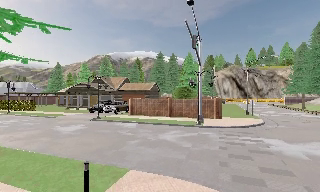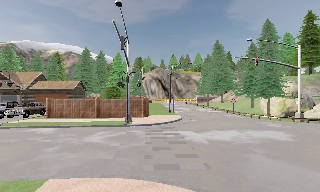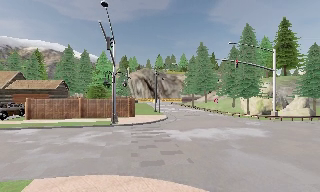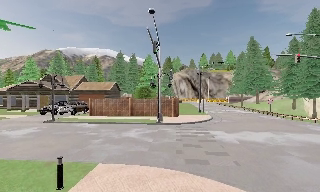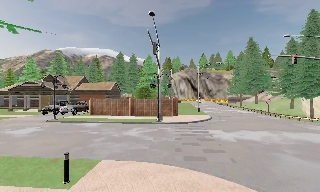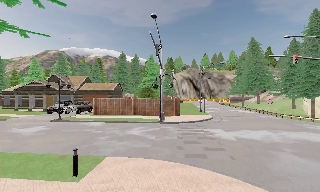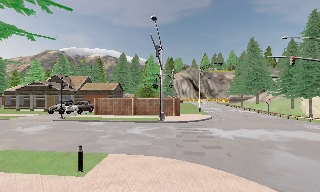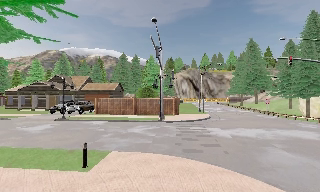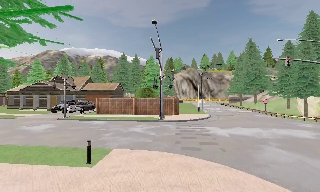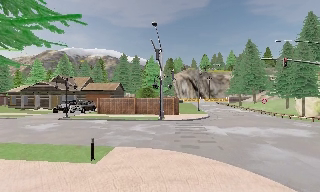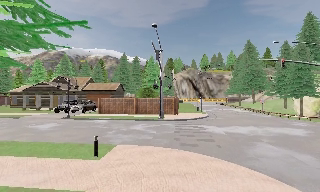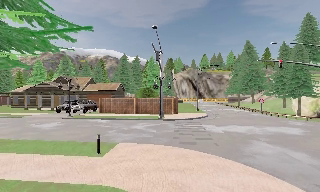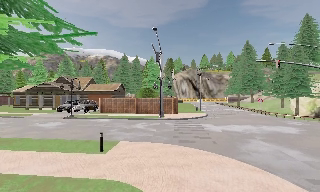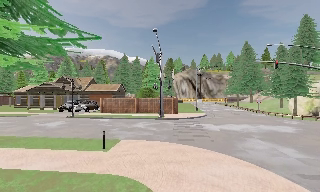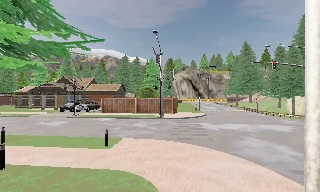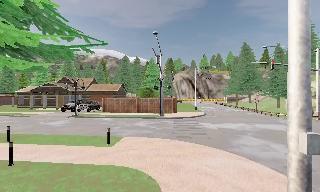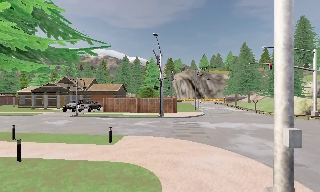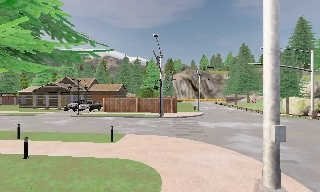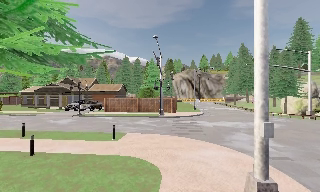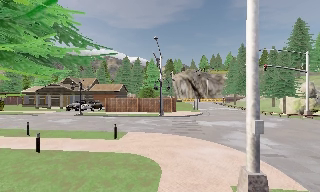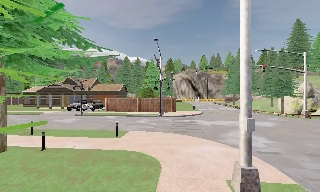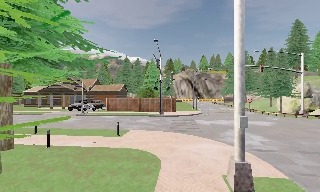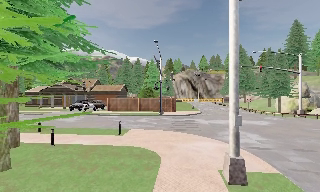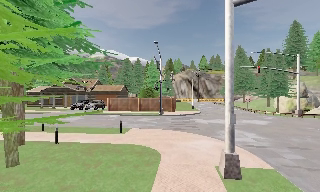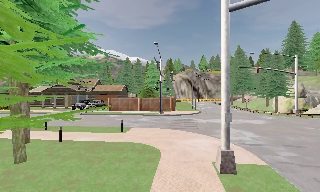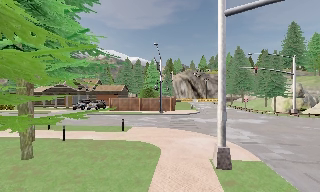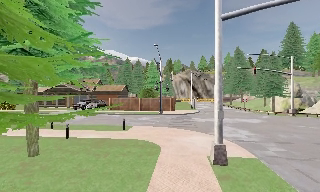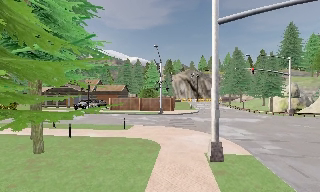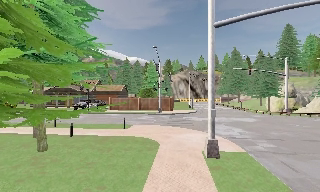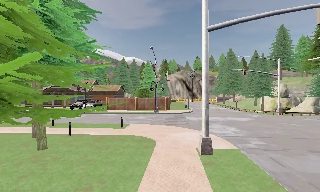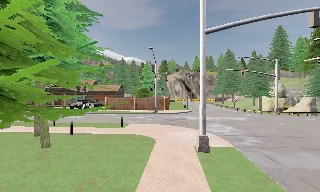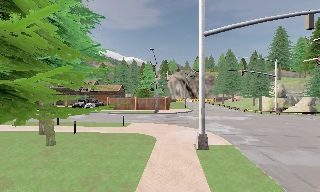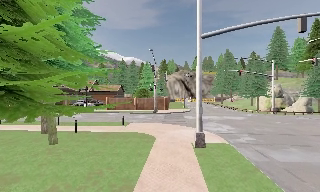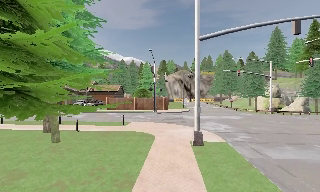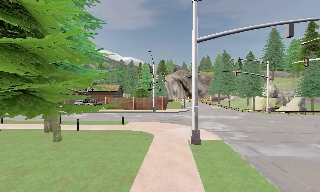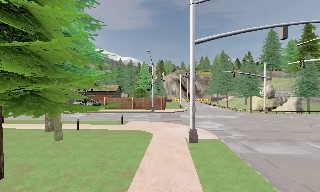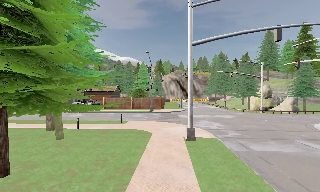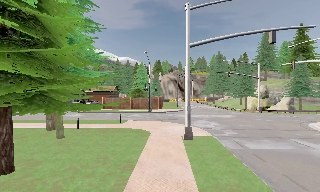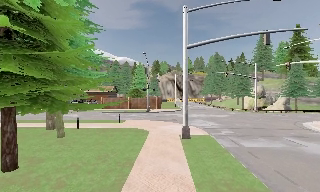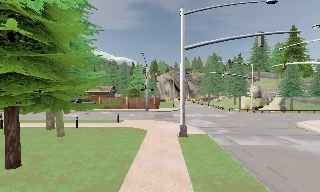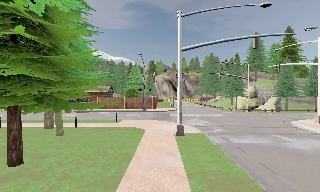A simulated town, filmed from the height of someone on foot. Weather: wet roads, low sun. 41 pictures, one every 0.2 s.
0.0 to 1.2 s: The scene slides to the left, as the camera pans about 15 degrees to its right. It travels backward, about 2 m, so what stands in front gets smaller.
1.2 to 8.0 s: The camera travels backward, about 11 m, so what stands in front gets smaller.
The film runs backward here.
